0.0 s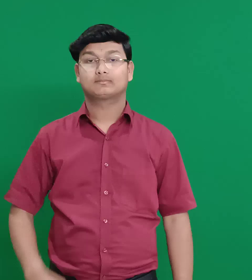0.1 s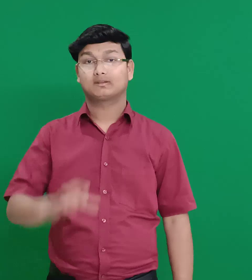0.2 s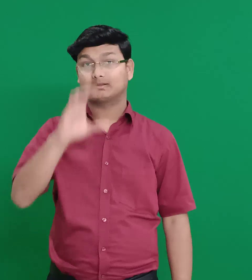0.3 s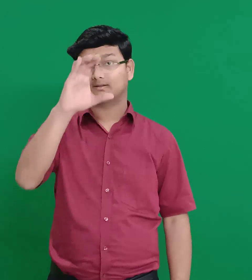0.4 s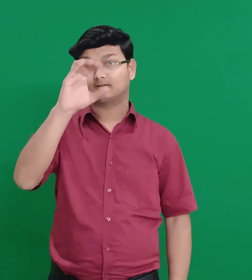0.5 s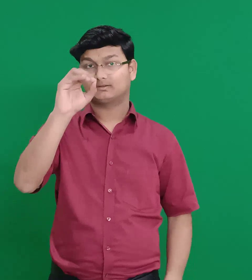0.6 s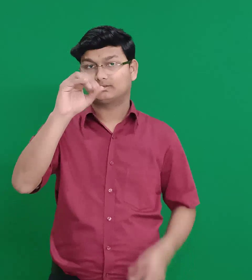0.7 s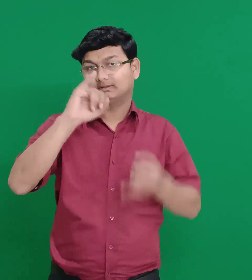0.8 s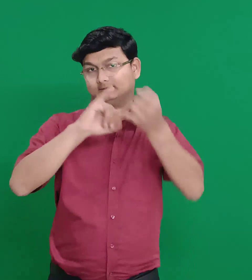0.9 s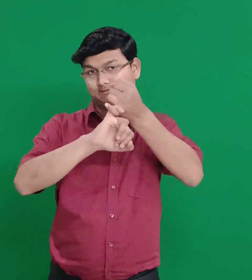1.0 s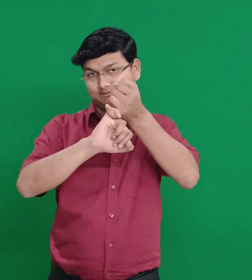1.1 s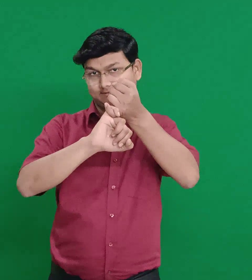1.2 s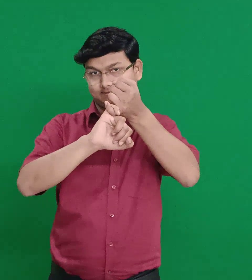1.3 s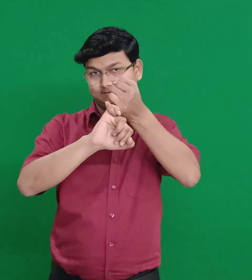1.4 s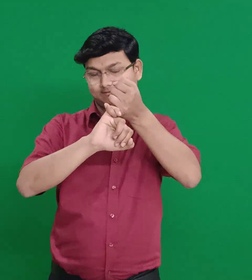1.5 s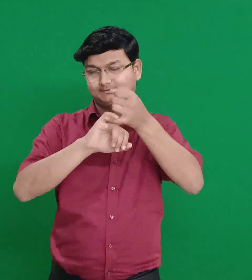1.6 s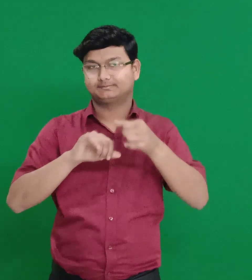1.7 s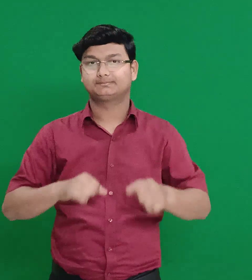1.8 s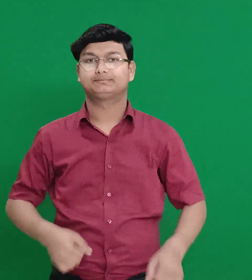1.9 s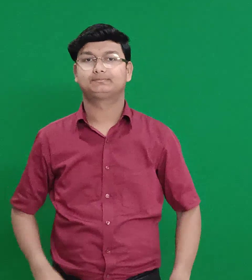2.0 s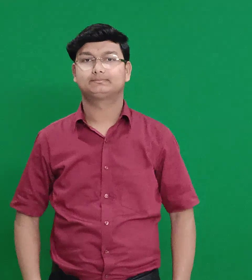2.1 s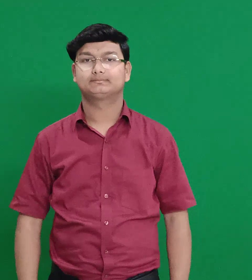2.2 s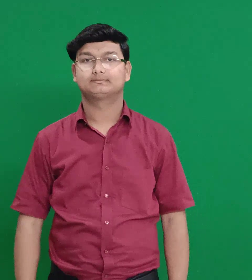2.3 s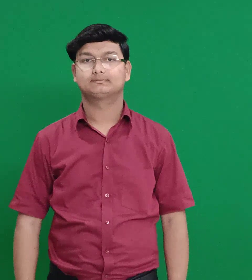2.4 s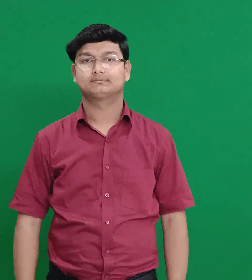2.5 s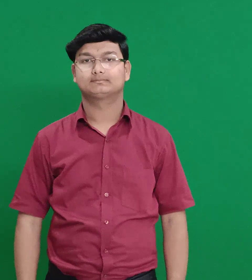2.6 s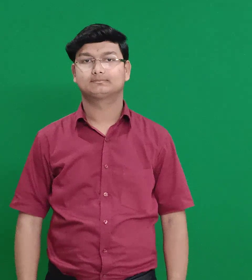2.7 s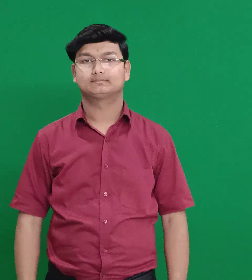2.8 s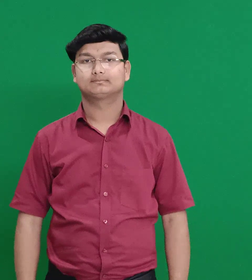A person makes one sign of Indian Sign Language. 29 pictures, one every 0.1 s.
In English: island of cos
